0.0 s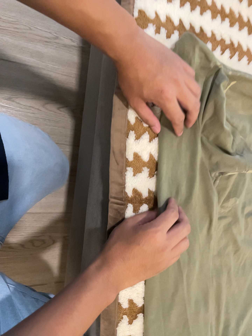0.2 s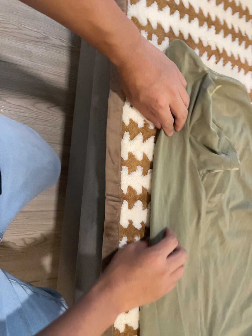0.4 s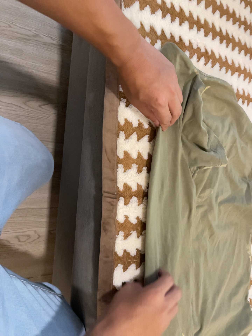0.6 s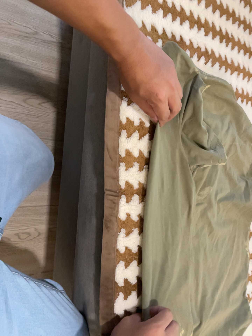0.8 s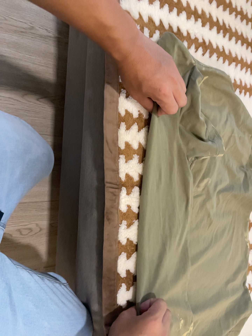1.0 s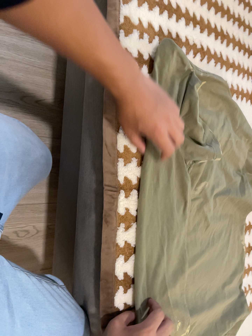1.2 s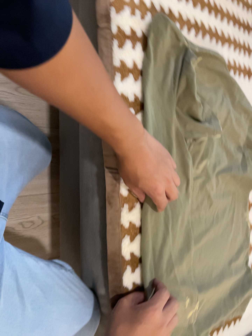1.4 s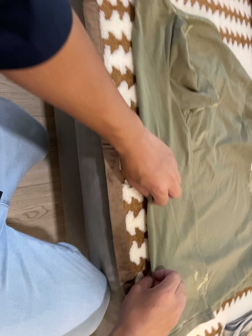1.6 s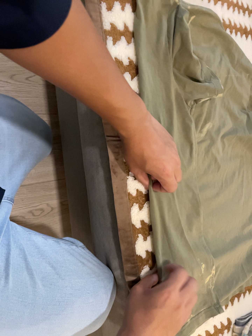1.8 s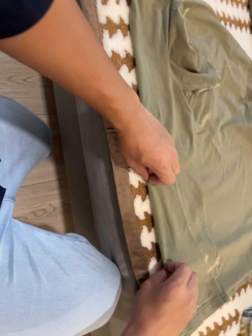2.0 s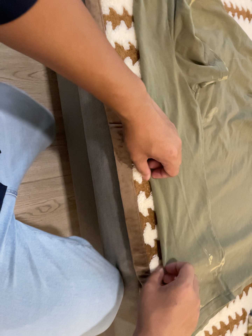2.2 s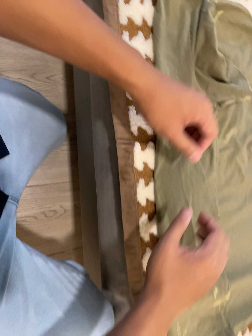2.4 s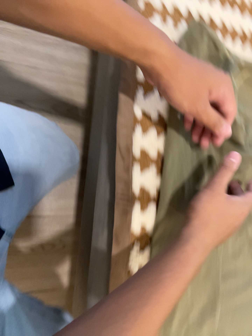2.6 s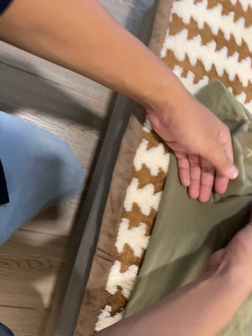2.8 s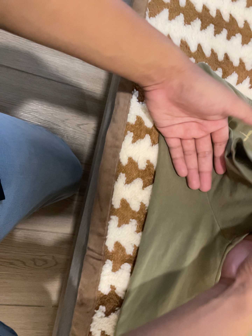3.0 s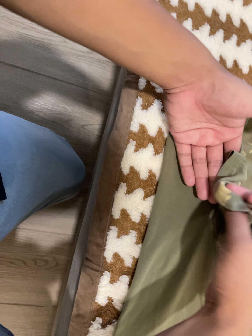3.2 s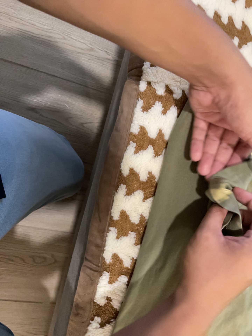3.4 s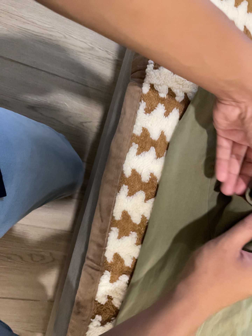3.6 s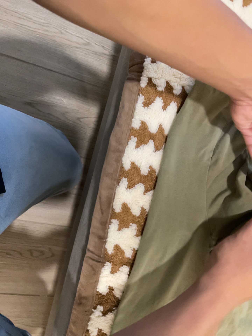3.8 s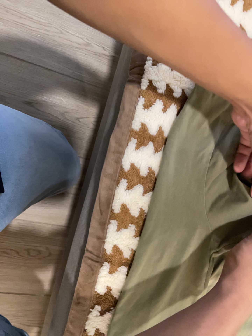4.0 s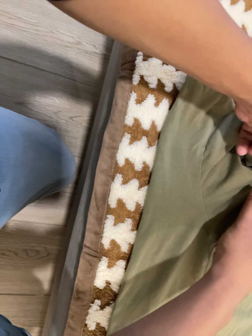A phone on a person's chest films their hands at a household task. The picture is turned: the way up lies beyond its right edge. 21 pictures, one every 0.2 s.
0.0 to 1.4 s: The camera rolls about its line of sight by about 10 degrees, and the scene rotates counterclockwise.
1.4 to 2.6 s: The camera pans to its left by about 15 degrees. It travels toward the top of its view, forward and to its right, about 18 cm, so close, fixed things drift downward. Its aim tips toward the top of its view by about 10 degrees, and the scene shifts downward. It rolls about its line of sight by about 20 degrees, and the scene rotates clockwise.
2.6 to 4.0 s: The camera shifts only a little, or ends up much as it began.
The film runs forward here.
